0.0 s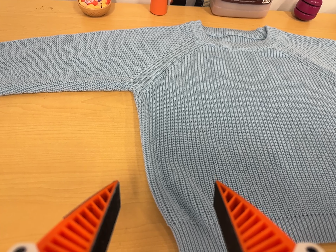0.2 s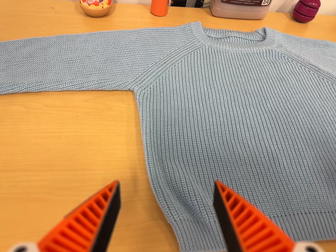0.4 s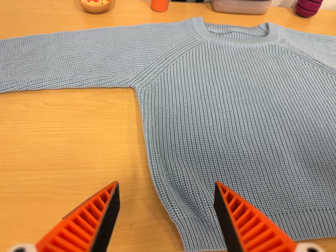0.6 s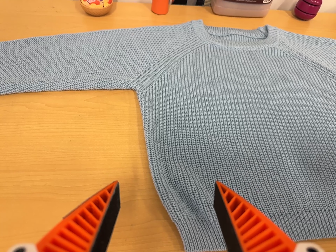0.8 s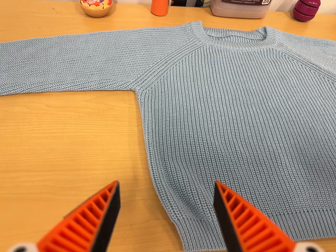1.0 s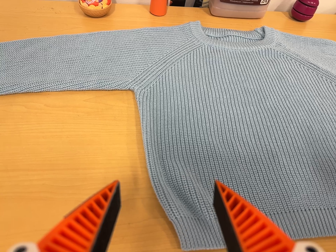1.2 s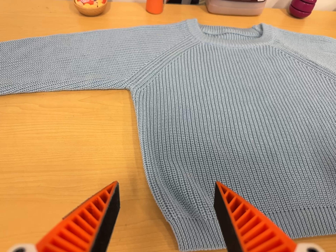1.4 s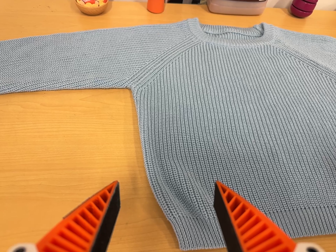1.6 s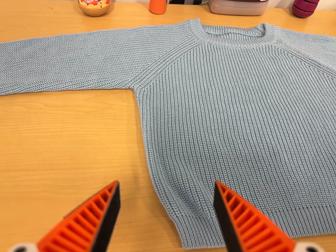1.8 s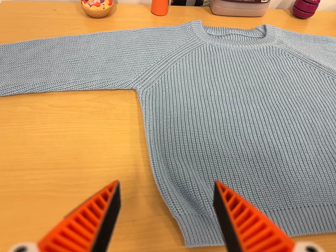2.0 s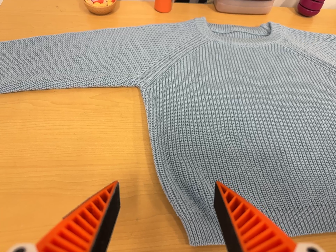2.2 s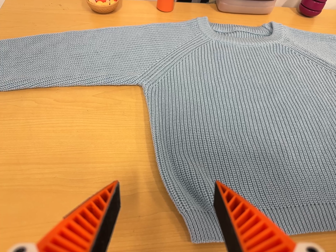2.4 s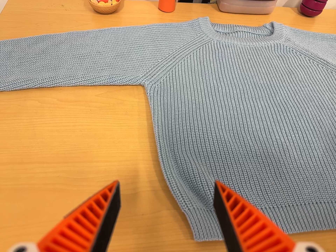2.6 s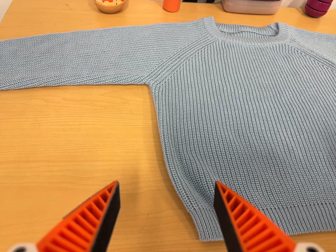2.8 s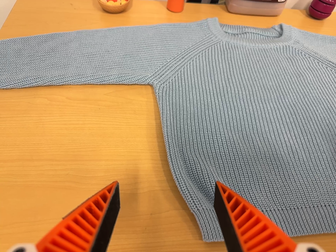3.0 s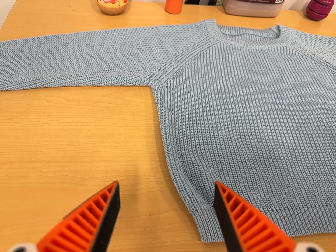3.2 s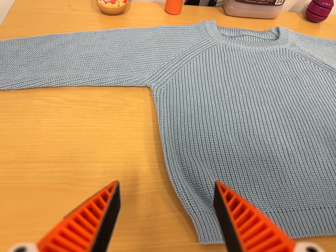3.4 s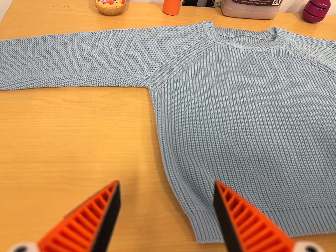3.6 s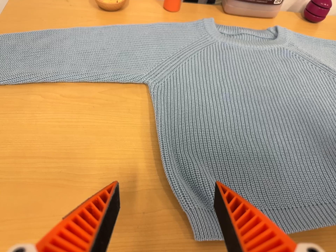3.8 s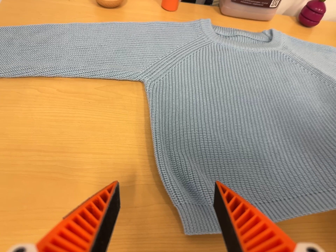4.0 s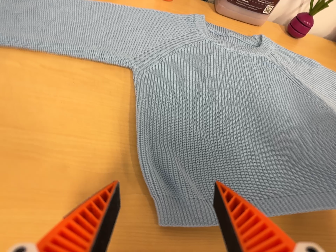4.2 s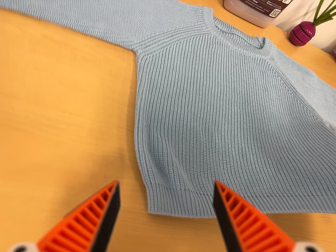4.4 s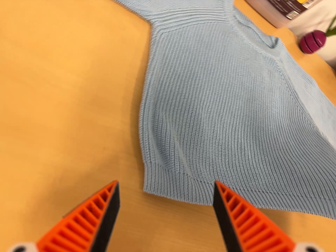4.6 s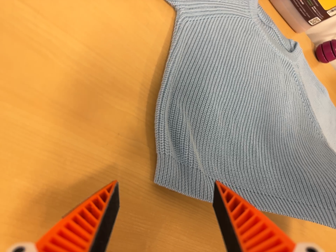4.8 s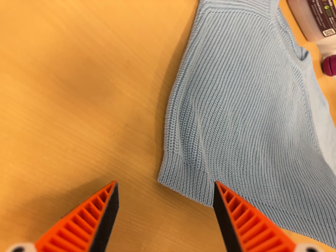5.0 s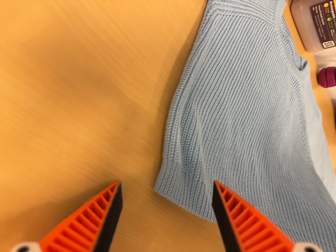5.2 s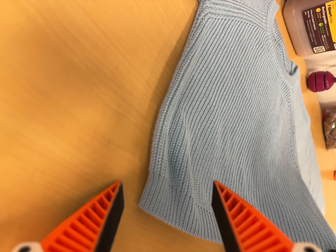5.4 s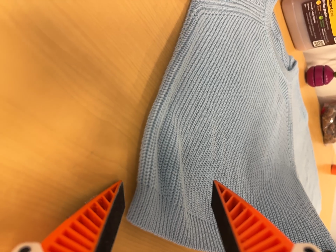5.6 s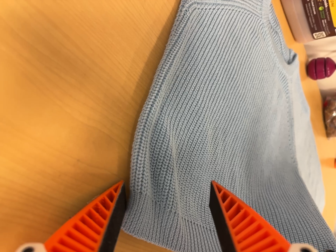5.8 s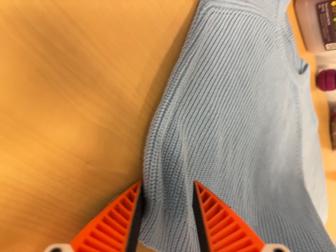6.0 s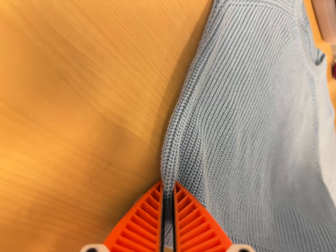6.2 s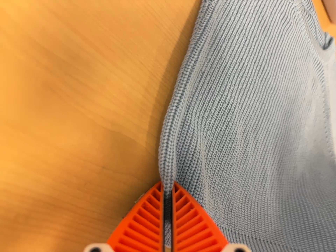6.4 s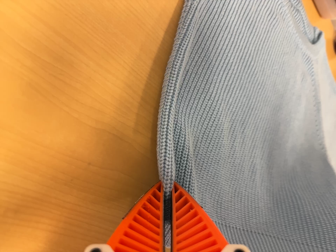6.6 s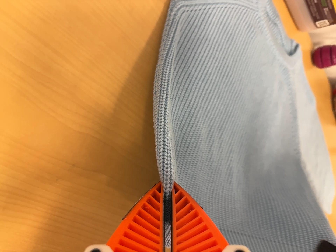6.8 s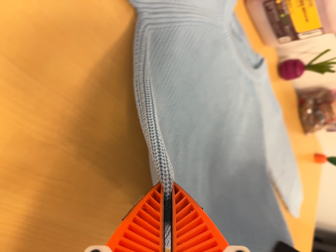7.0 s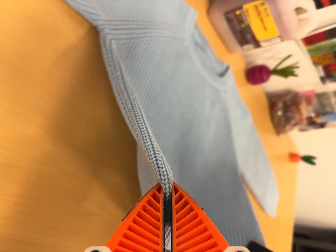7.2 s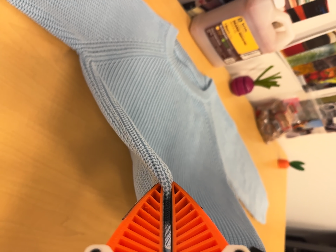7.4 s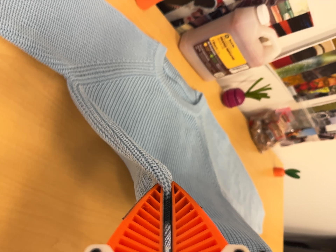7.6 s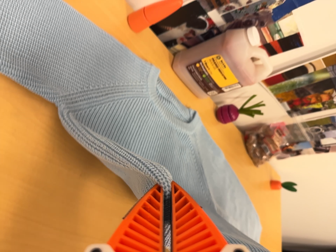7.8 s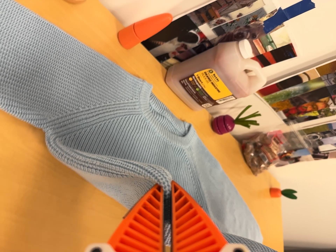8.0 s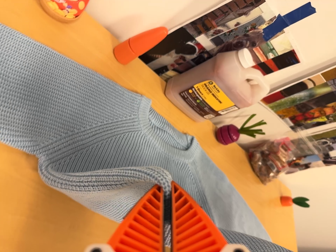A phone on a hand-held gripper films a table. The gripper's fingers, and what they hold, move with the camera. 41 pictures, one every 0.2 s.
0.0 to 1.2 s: The camera keeps its place and its aim.
1.2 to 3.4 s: The camera shifts only a little, or ends up much as it began.
3.4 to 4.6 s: The camera pans to its right by about 15 degrees. It travels to its left, about 9 cm. Its aim tips toward the bottom of its view by about 10 degrees, and the scene shifts upward. It rolls about its line of sight by about 35 degrees, and the scene rotates clockwise.
4.6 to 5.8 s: The camera travels forward and toward the top of its view, about 10 cm, so what stands in front looms larger. It rolls about its line of sight by about 15 degrees, and the scene rotates clockwise.
5.8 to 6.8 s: The camera travels to its right and backward, about 7 cm, so close, fixed things drift to the left.
6.8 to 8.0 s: The camera travels to its right and toward the top of its view, about 14 cm, so close, fixed things drift to the left. Its aim tips toward the top of its view by about 10 degrees, and the scene shifts downward. It rolls about its line of sight by about 10 degrees, and the scene rotates counterclockwise.
The film runs forward here.
